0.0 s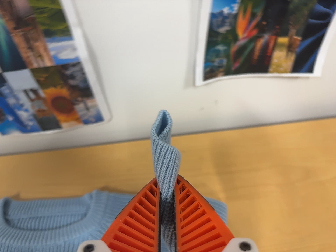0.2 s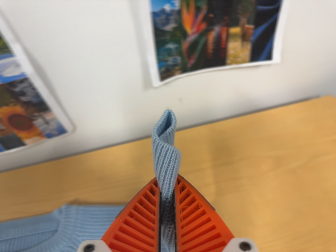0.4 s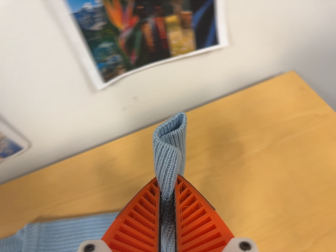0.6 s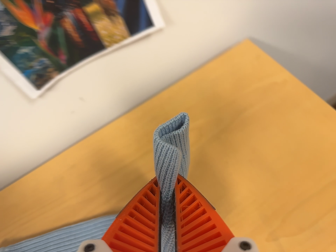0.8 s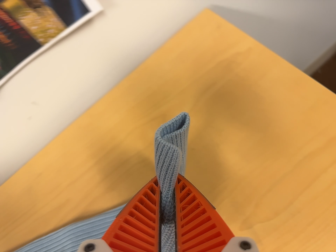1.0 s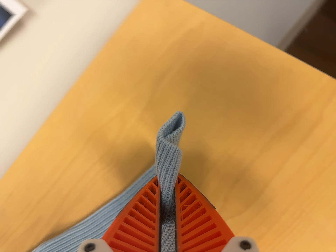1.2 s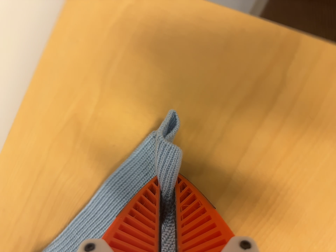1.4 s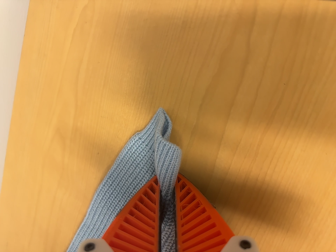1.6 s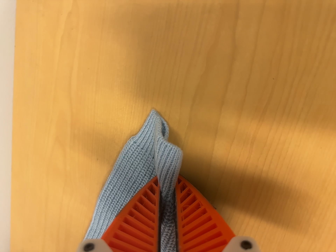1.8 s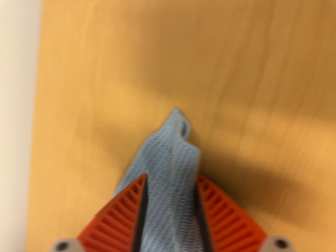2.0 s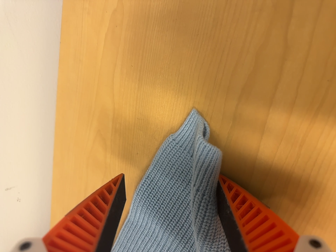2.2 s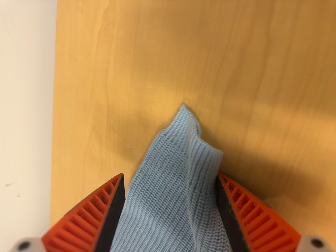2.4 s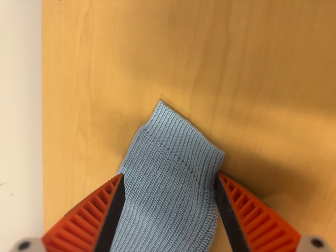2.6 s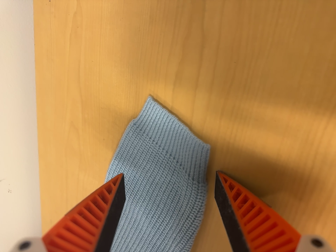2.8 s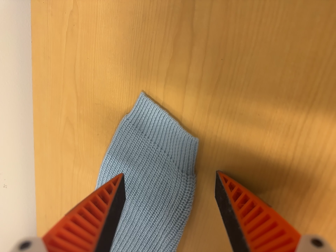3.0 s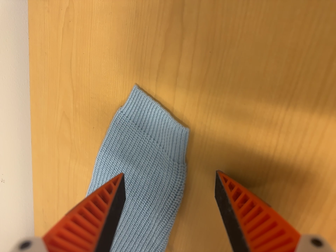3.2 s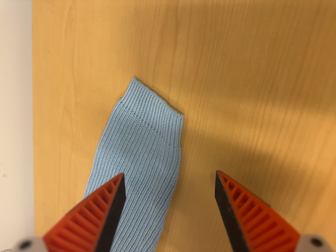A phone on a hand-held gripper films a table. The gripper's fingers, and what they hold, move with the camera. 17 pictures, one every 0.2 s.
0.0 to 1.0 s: The camera travels to its right, about 34 cm, so close, fixed things drift to the left. Its aim tips toward the bottom of its view by about 15 degrees. It rolls about its line of sight by about 45 degrees, and the scene rotates counterclockwise.
1.0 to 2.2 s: The camera pans to its left by about 15 degrees. It travels to its right and forward, about 12 cm. Its aim tips toward the bottom of its view by about 10 degrees, and the scene shifts upward. It rolls about its line of sight by about 25 degrees, and the scene rotates counterclockwise.
2.2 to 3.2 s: The camera travels backward, to its right and toward the bottom of its view, about 10 cm, so what stands in front gets smaller.
The film runs backward here.
